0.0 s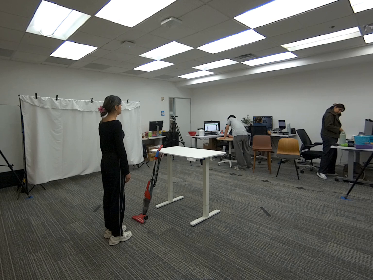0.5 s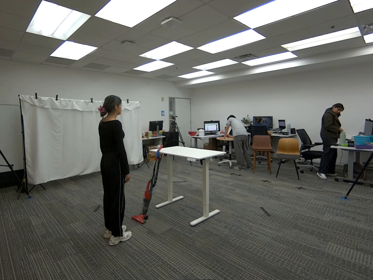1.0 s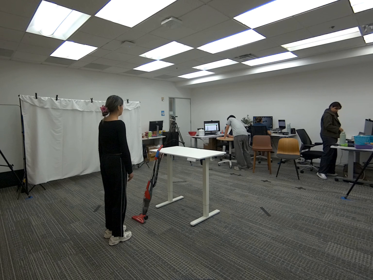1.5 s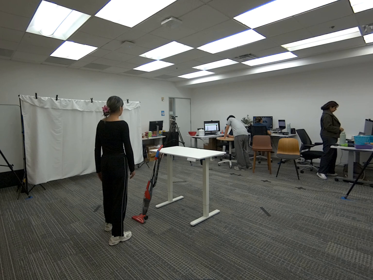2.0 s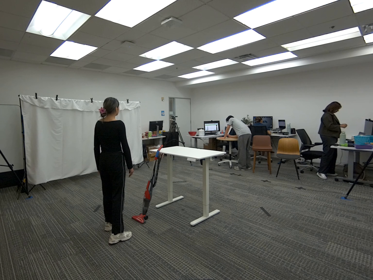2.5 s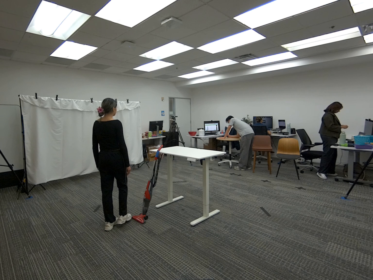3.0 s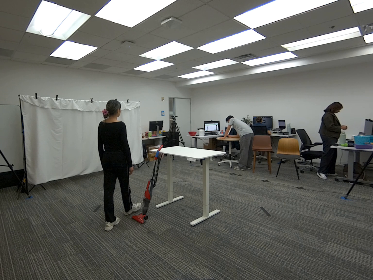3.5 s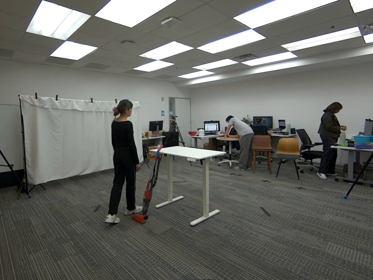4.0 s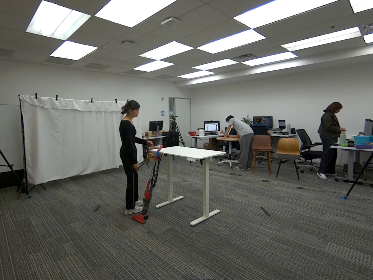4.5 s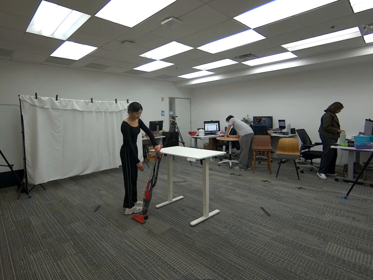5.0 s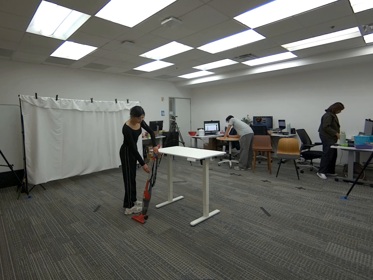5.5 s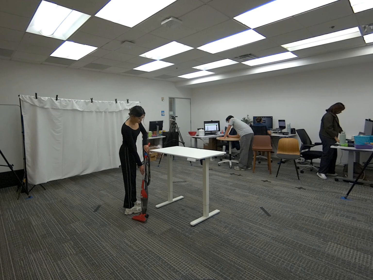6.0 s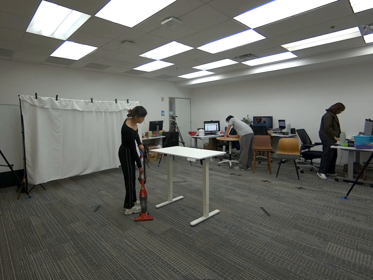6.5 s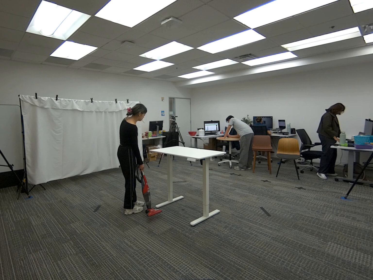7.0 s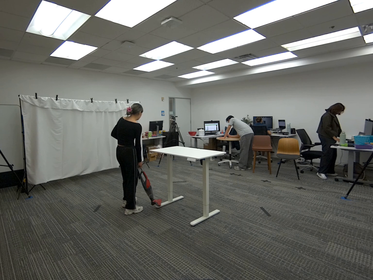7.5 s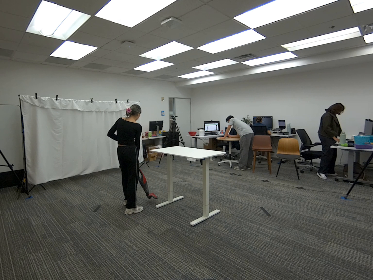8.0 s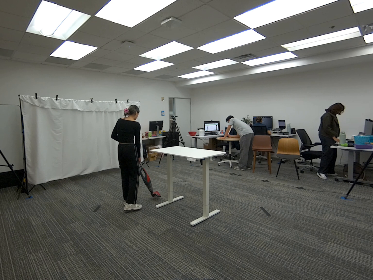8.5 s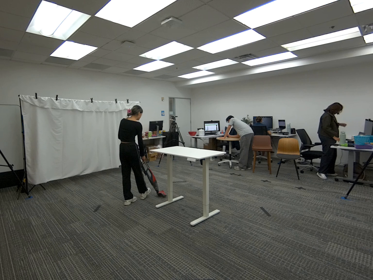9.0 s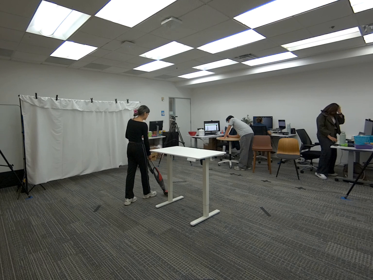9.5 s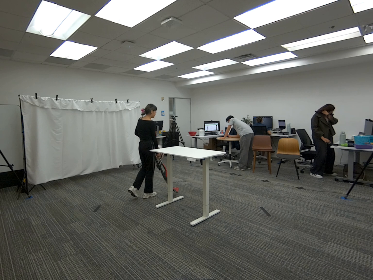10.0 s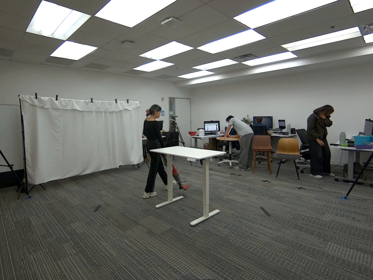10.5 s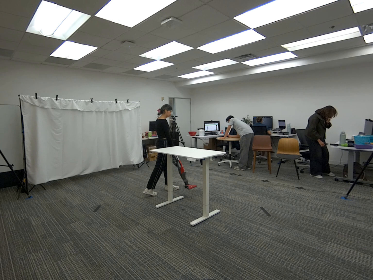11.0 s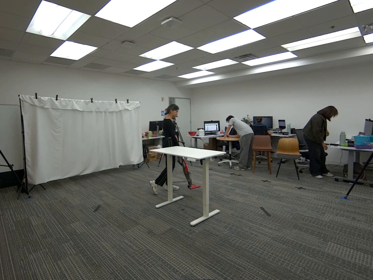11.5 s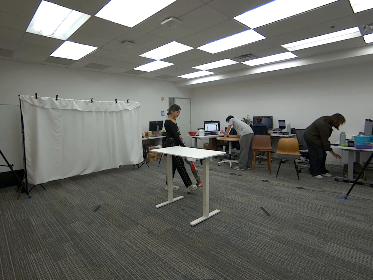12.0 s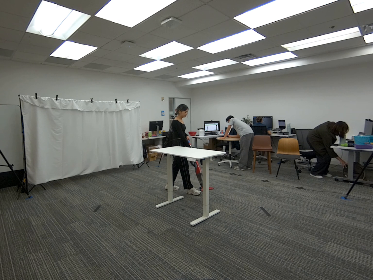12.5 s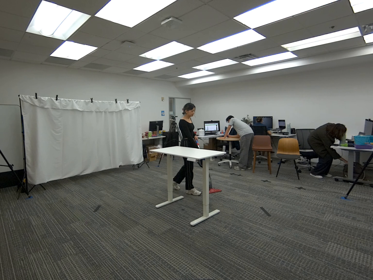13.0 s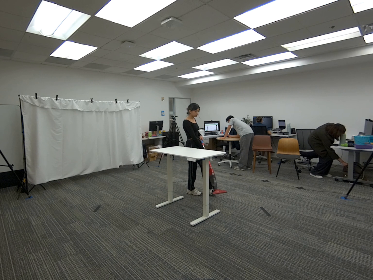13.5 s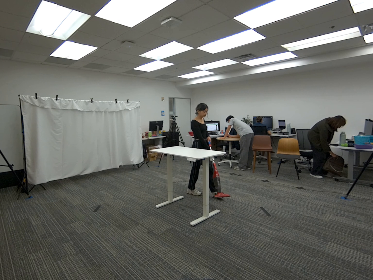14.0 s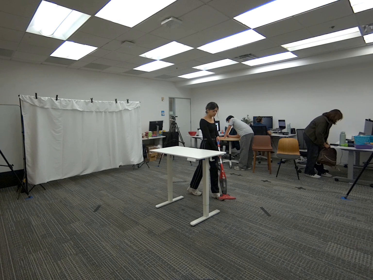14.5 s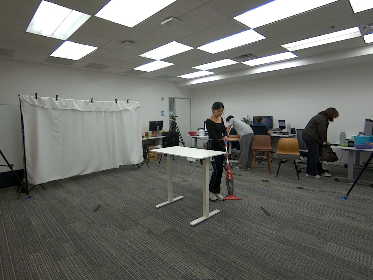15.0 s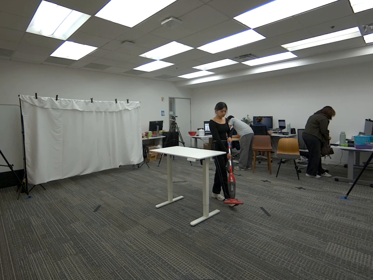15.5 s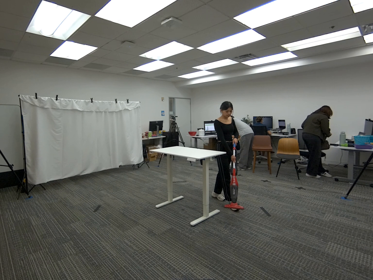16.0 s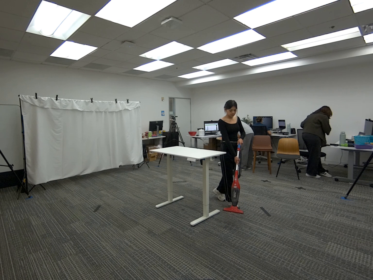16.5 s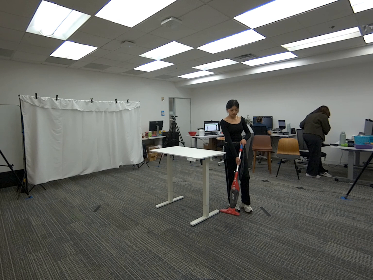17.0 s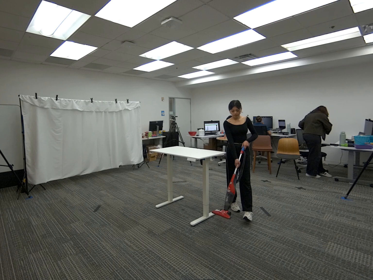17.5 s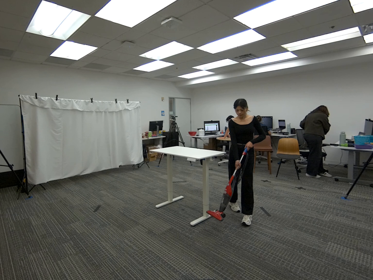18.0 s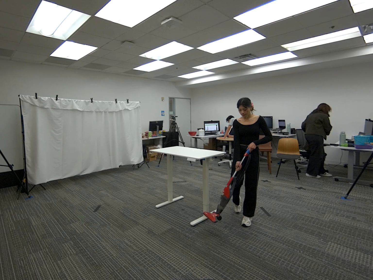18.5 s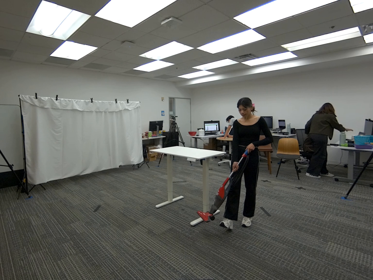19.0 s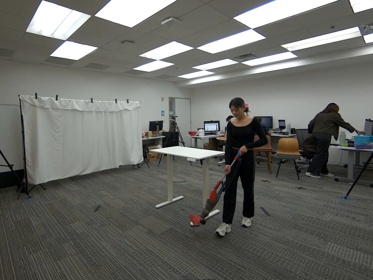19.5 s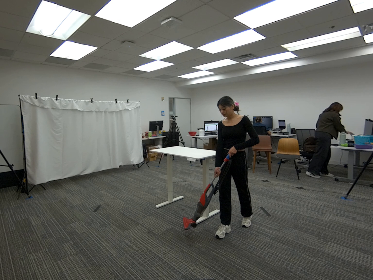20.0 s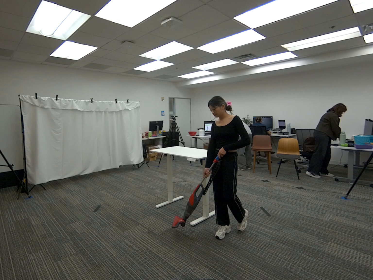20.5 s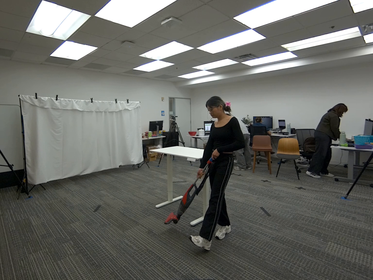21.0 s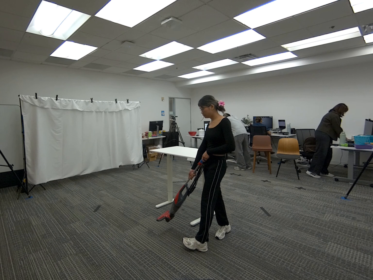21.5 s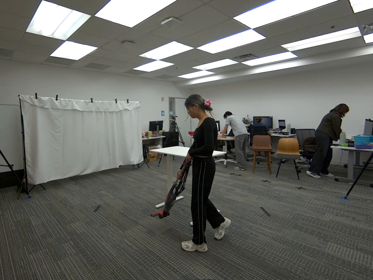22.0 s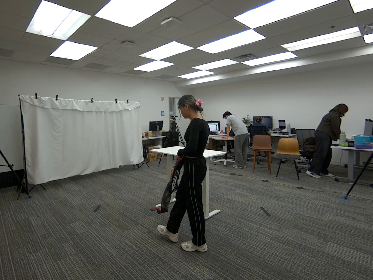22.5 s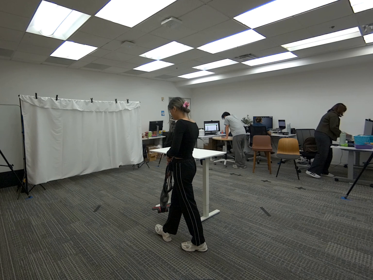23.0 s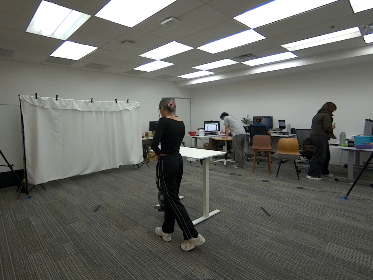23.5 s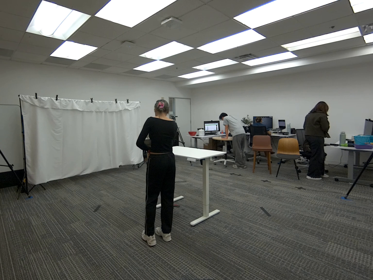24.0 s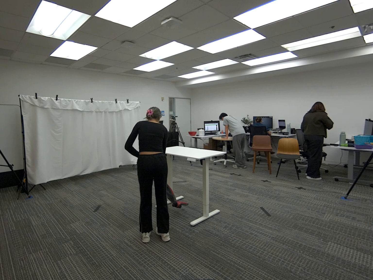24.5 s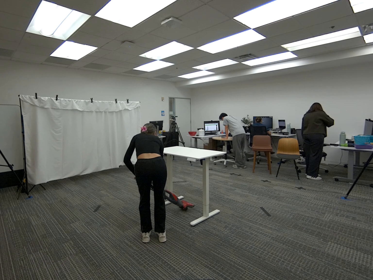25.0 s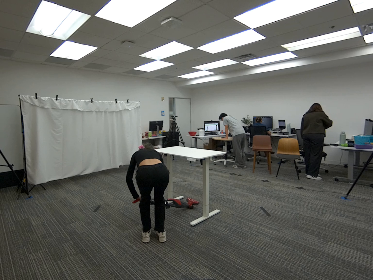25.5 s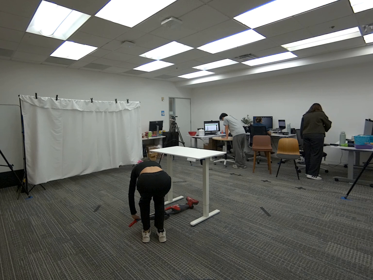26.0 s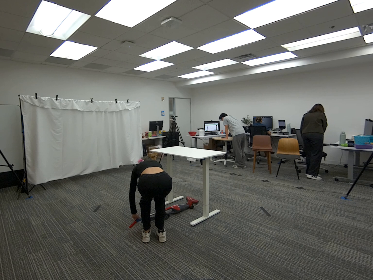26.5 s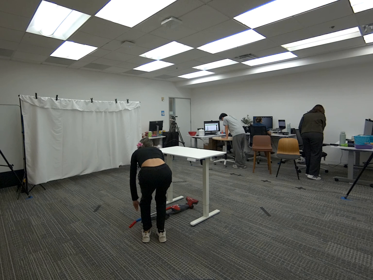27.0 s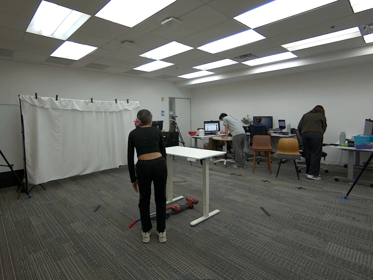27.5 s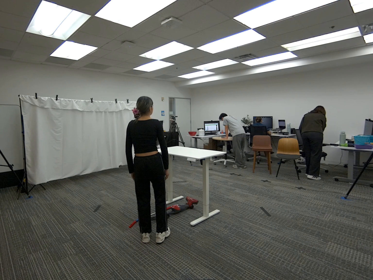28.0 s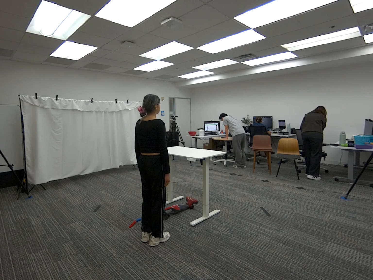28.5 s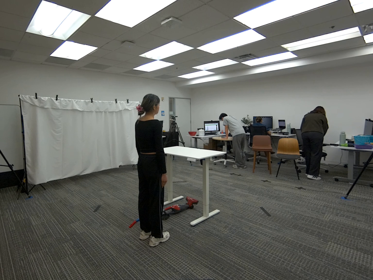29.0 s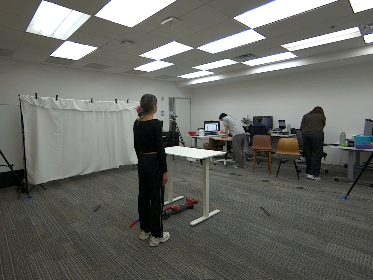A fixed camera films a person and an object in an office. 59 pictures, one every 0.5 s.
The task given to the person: Walk over to the vacuum leaning on the white desk and pick up the vacuum using your both hands and walk around the bounding area then place the vacuum underneath the white desk.
